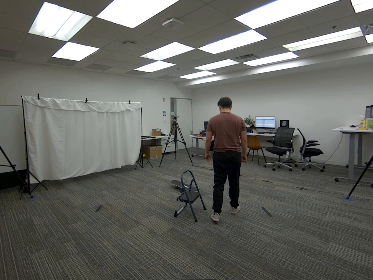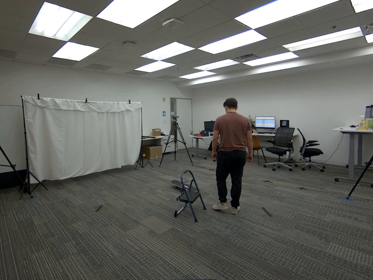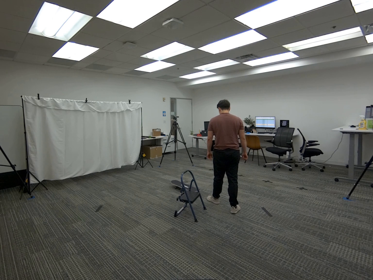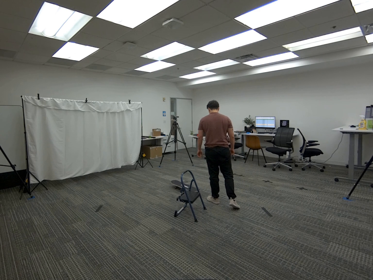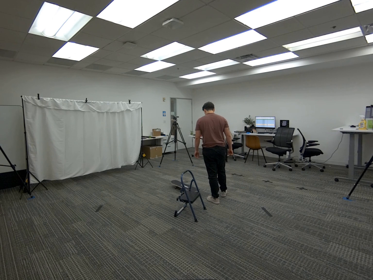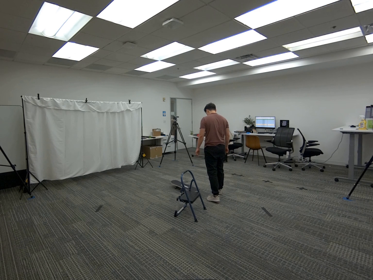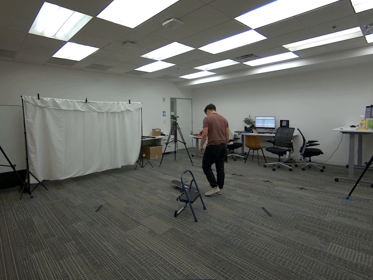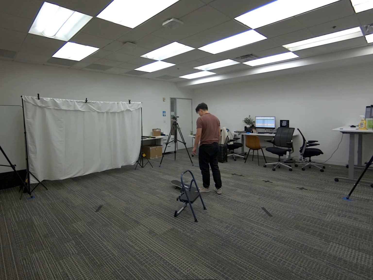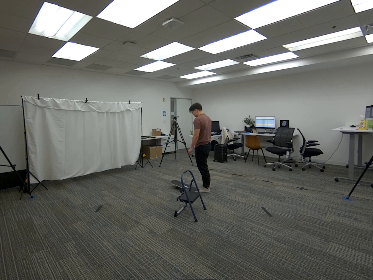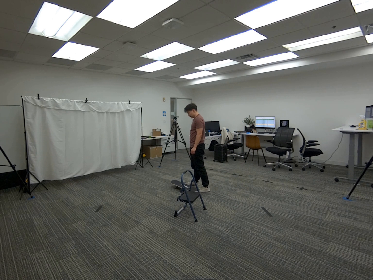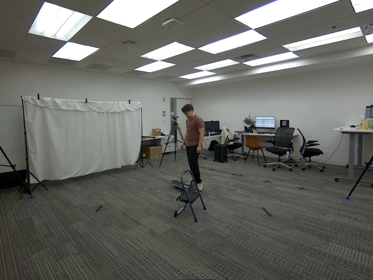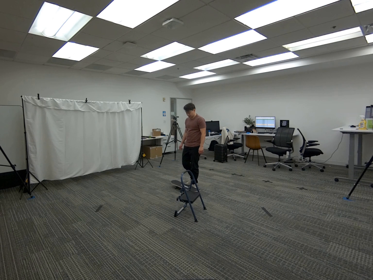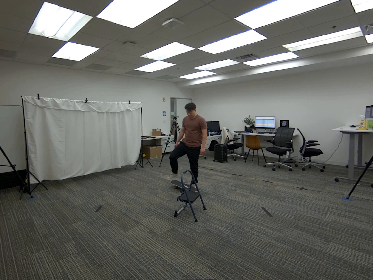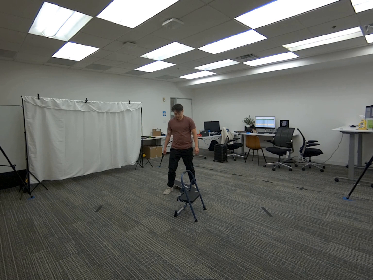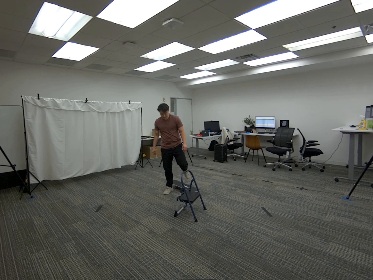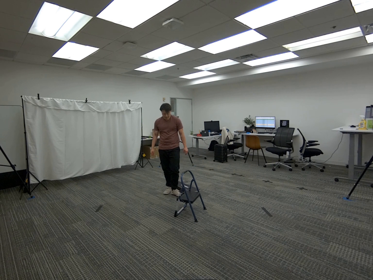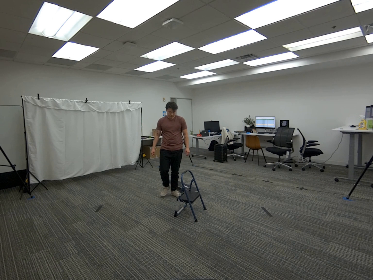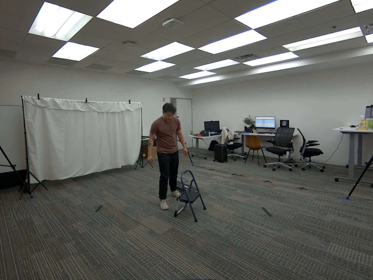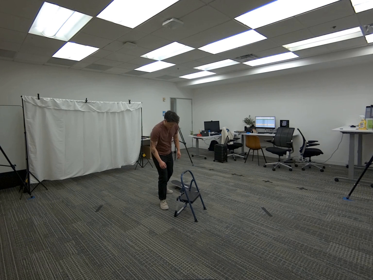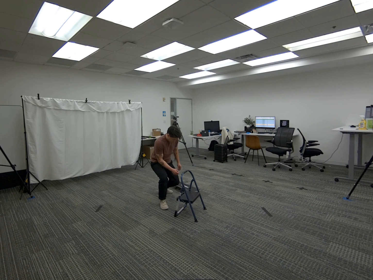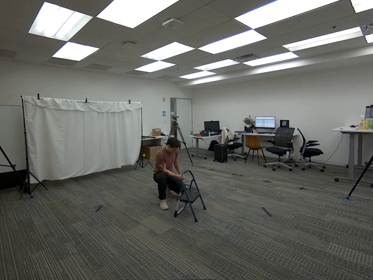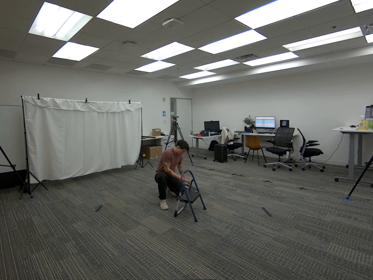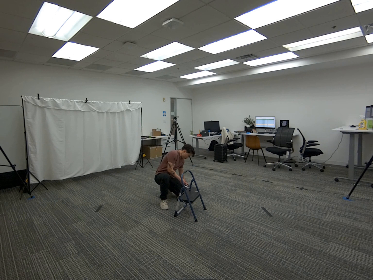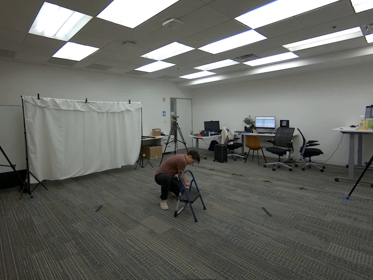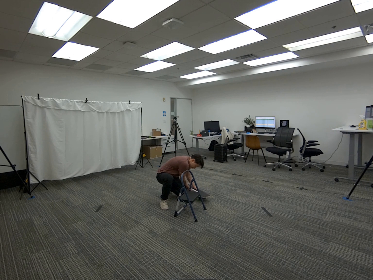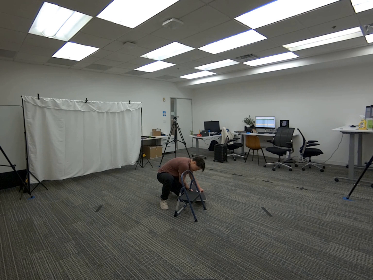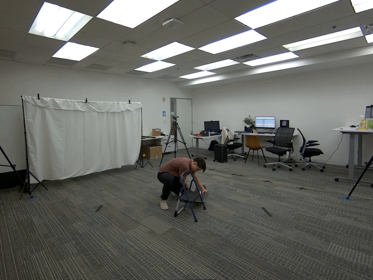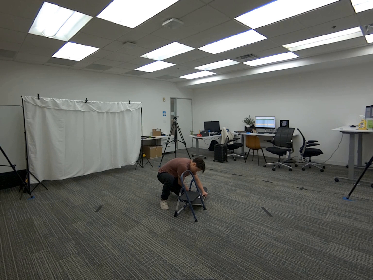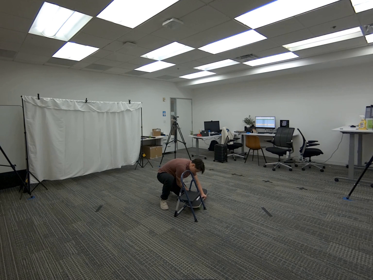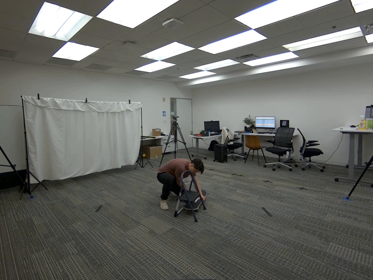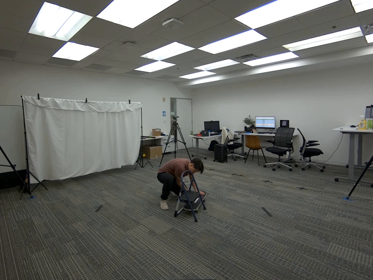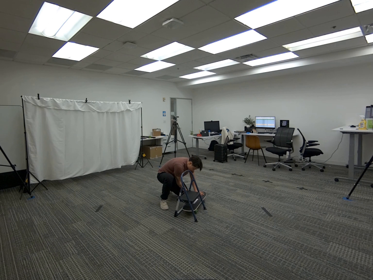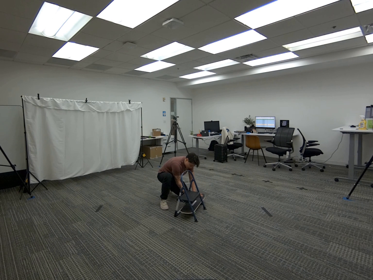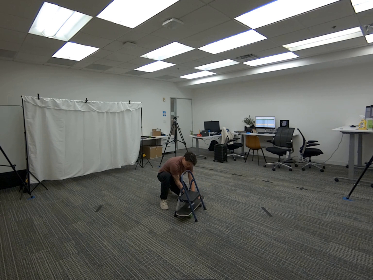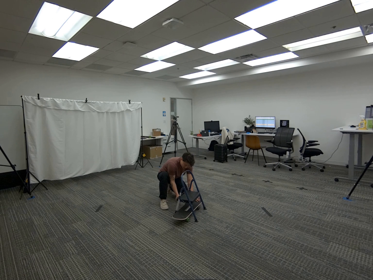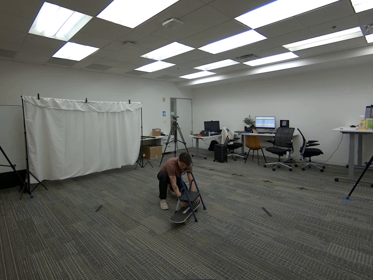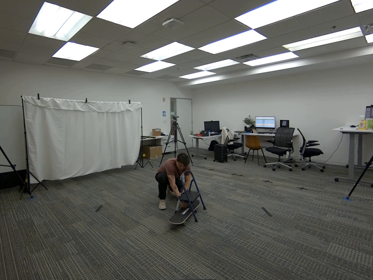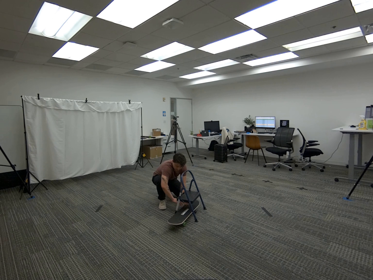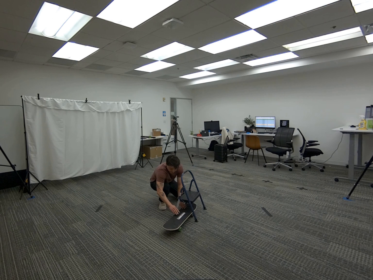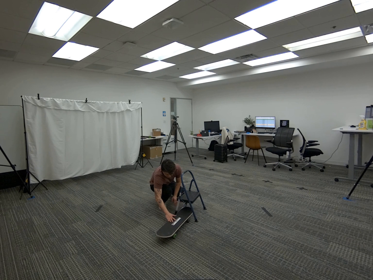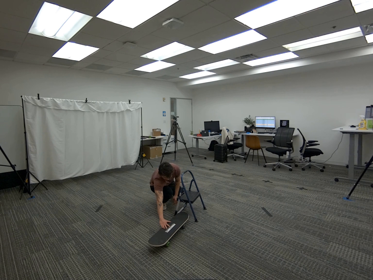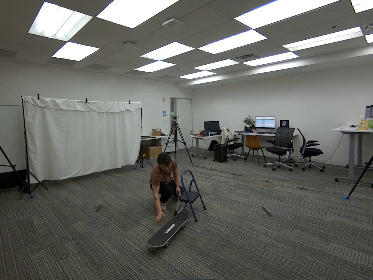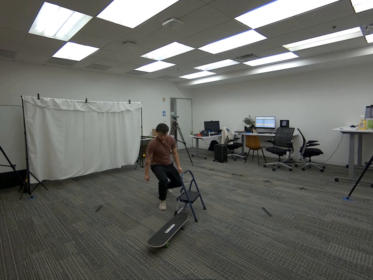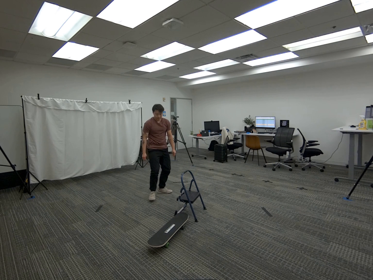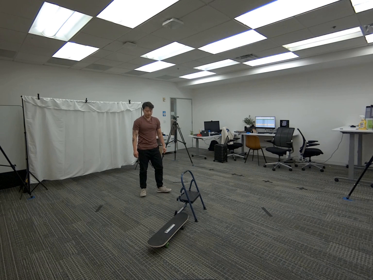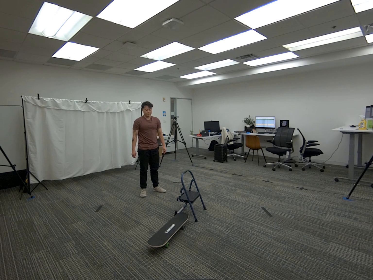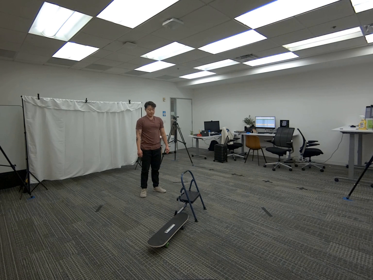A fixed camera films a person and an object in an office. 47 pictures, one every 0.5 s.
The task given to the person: Walk to the skateboard near the step ladder. Push the skateboard with your hands under the step ladder.
